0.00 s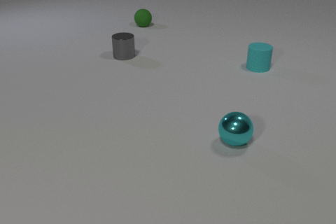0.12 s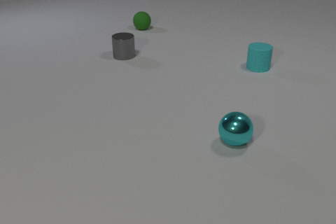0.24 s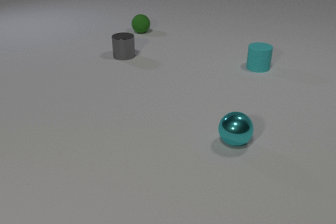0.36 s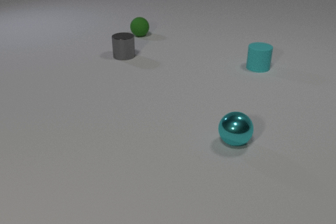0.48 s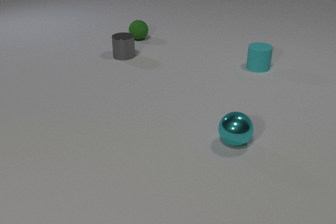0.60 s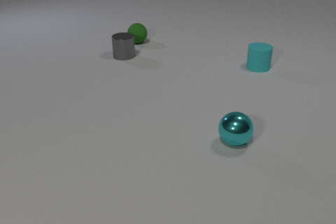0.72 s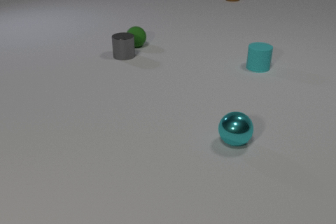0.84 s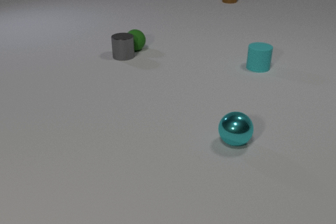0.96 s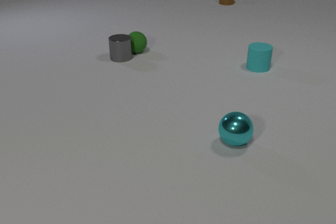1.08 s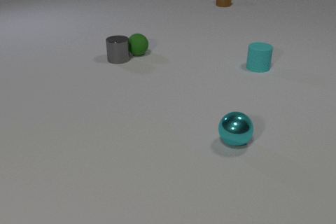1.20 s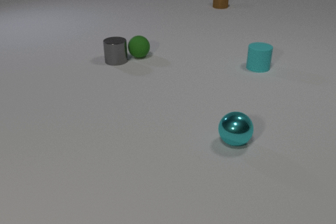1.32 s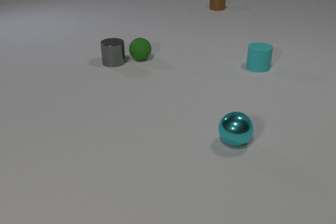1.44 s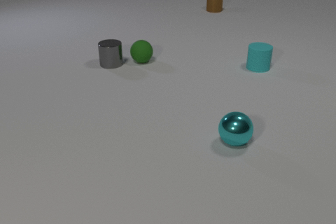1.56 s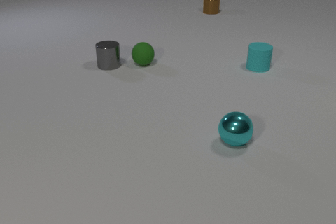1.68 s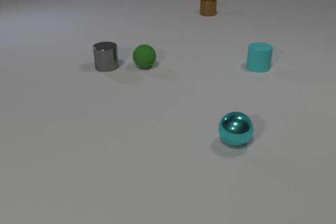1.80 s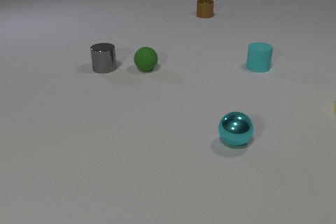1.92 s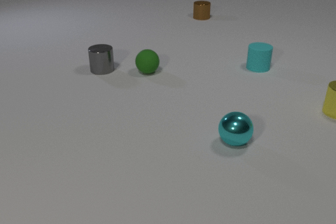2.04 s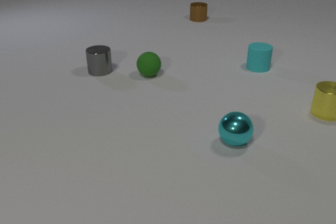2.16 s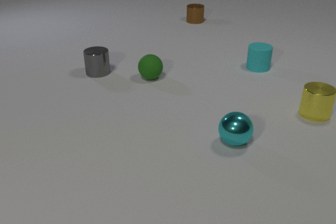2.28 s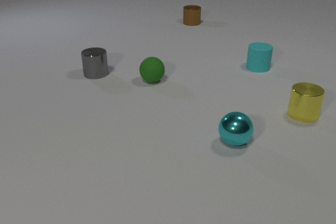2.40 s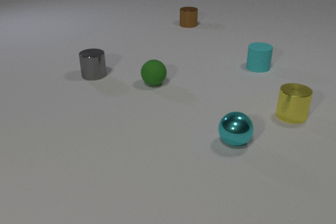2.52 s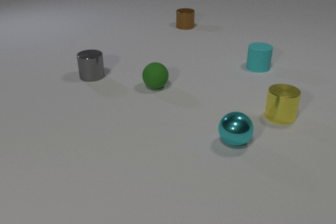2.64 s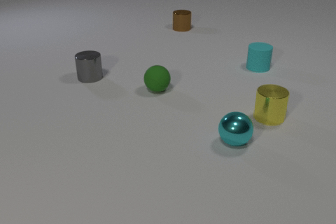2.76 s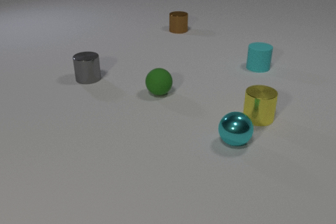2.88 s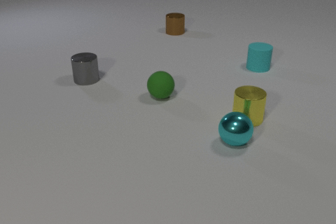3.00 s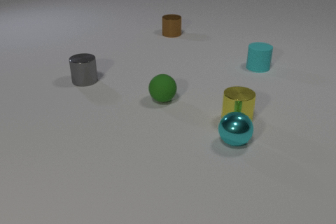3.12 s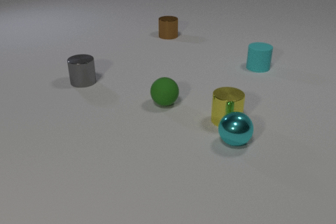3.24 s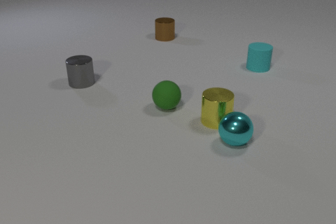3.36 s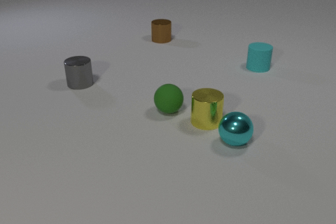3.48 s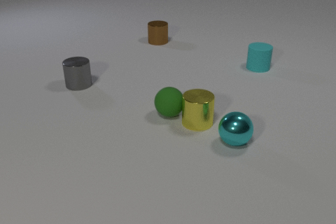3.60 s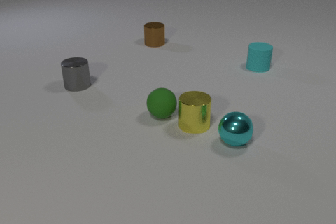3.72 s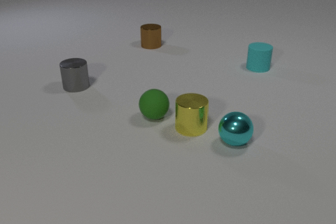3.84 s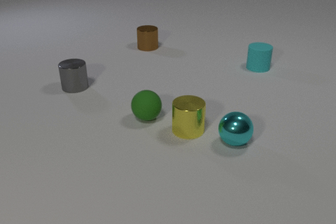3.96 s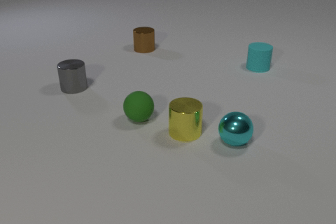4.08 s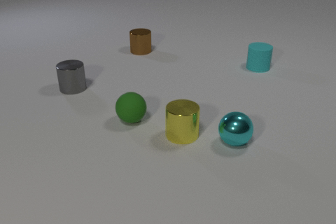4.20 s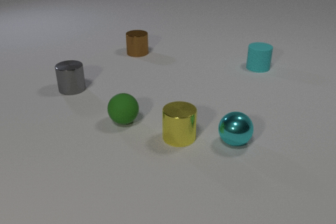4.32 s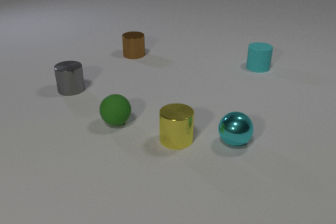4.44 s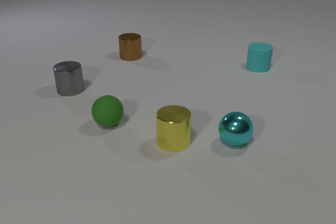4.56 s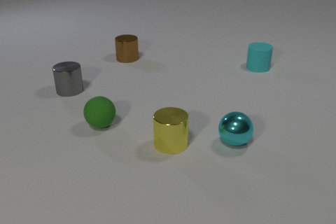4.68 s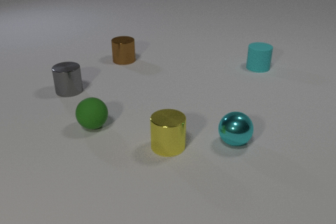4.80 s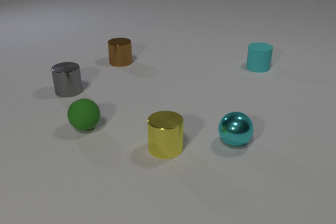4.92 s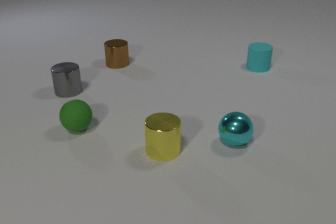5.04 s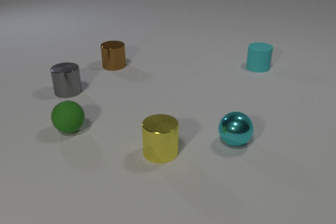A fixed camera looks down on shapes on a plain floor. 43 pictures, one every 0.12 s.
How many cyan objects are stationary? 2.
Are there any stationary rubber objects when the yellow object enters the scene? yes.
Are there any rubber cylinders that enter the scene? no.
0.00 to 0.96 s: The green rubber sphere rolls toward the camera. The gray metal cylinder slides toward the camera. The brown metal cylinder comes in at the top edge, slides toward the camera. The green rubber sphere and the gray metal cylinder collide.
0.96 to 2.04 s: The green rubber sphere rolls toward the camera. The gray metal cylinder slides toward the camera and to the left. The yellow metal cylinder comes in at the right edge, slides to the left and toward the camera. The brown metal cylinder slides toward the camera and to the left.
2.04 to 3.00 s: The green rubber sphere rolls toward the camera. The gray metal cylinder slides toward the camera and to the left. The yellow metal cylinder slides to the left and toward the camera. The brown metal cylinder slides toward the camera and to the left.
3.00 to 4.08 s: The green rubber sphere rolls toward the camera and to the left. The gray metal cylinder slides toward the camera and to the left. The yellow metal cylinder slides to the left and toward the camera. The brown metal cylinder slides toward the camera and to the left. The green rubber sphere and the yellow metal cylinder collide.
4.08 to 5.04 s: The green rubber sphere rolls to the left. The gray metal cylinder slides toward the camera. The yellow metal cylinder slides toward the camera and to the left. The brown metal cylinder slides toward the camera and to the left.
